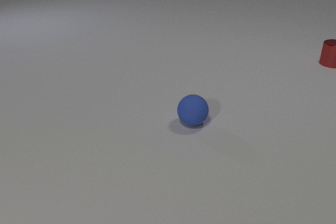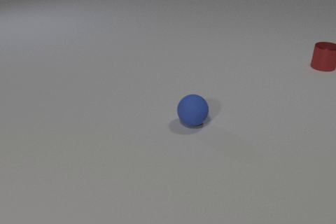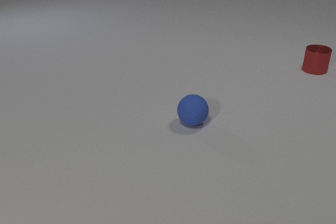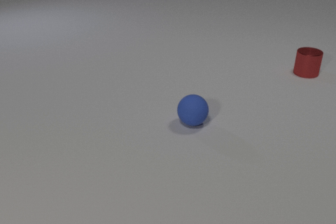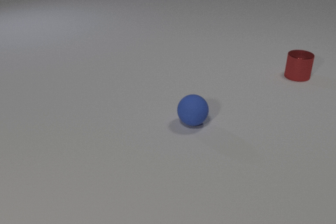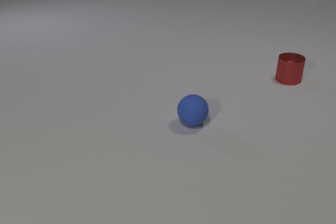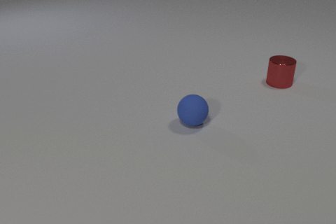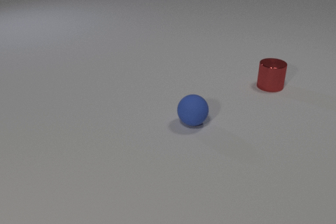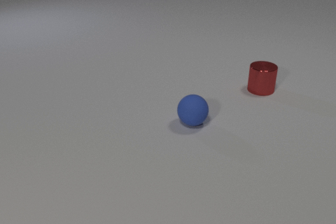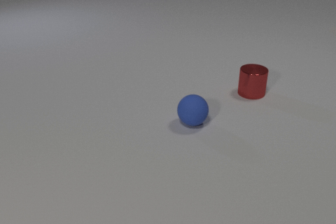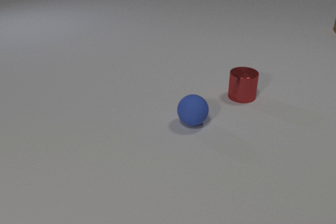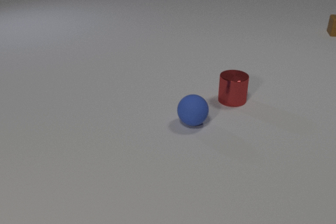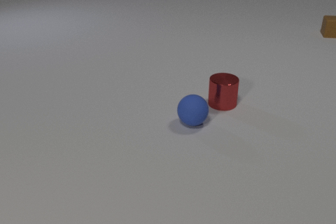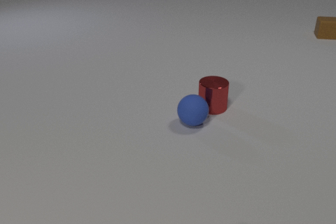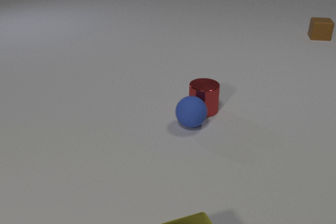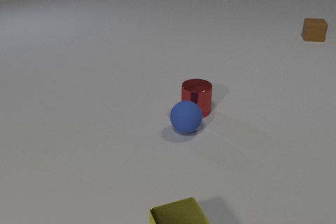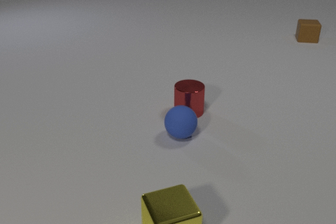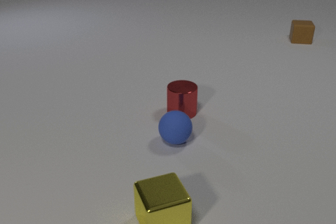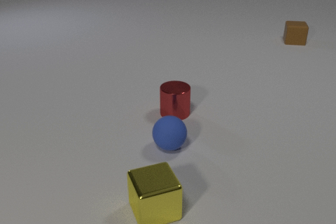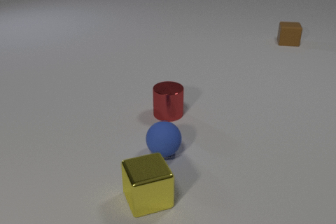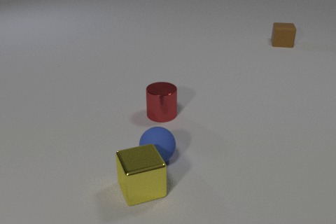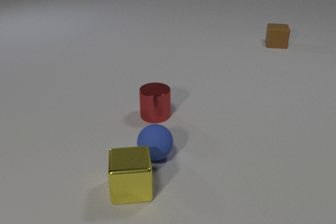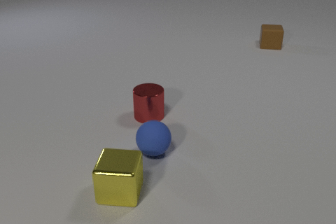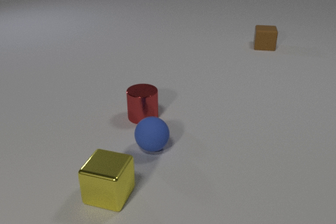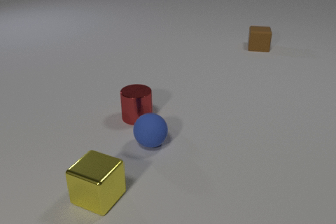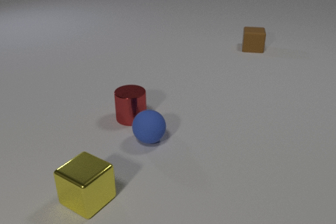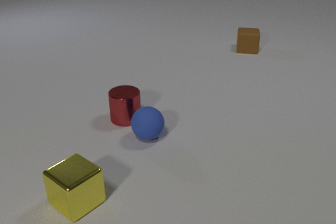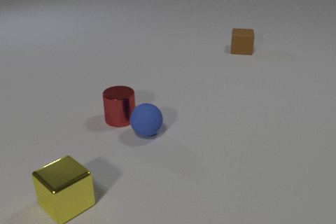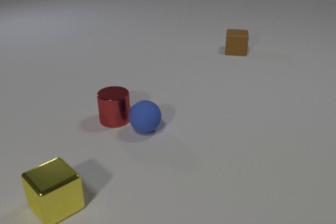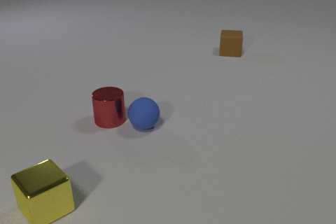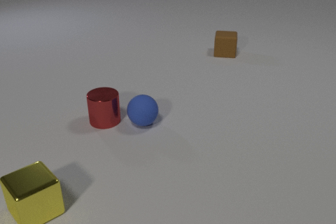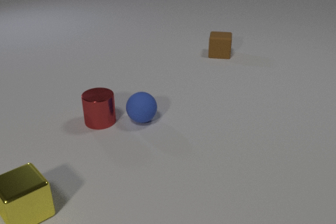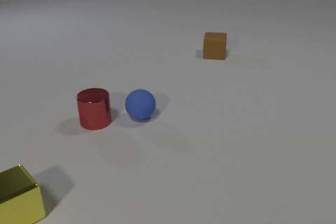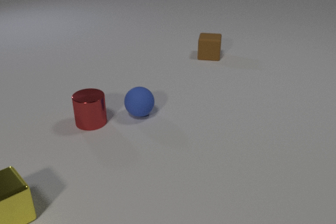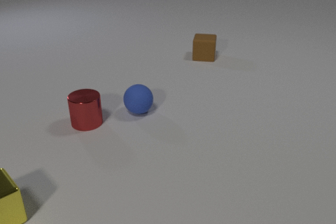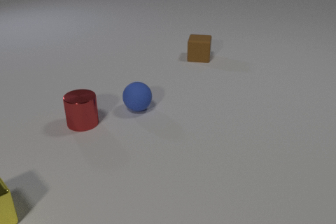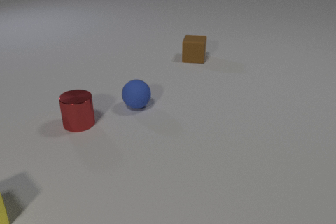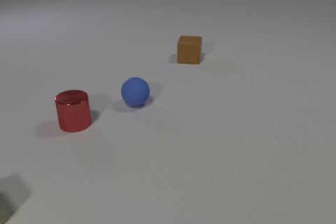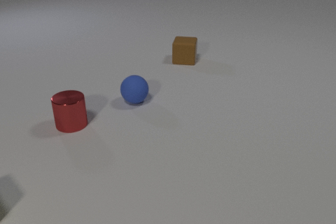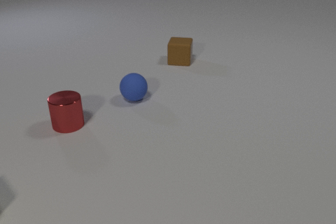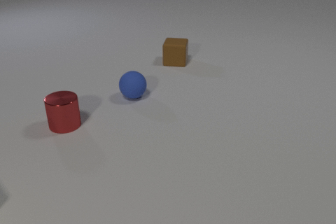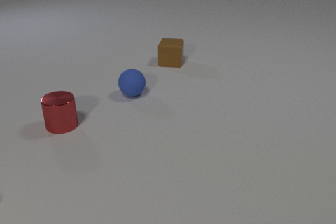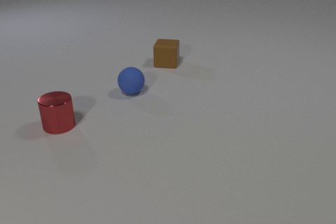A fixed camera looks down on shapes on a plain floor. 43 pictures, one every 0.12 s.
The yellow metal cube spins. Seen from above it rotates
clockwise.
The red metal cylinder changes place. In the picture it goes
to the left.
0.00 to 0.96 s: The red metal cylinder slides toward the camera and to the left.
0.96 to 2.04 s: The red metal cylinder slides to the left and toward the camera. The blue rubber sphere rolls toward the camera and to the left. The yellow metal cube comes in at the bottom edge, slides away from the camera and to the left. The brown rubber cube comes in at the right edge, slides toward the camera and to the left. The red metal cylinder and the blue rubber sphere collide.
2.04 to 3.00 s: The red metal cylinder slides to the left. The blue rubber sphere rolls to the left. The yellow metal cube slides to the left and away from the camera, spins so that its near face slides to the left, clockwise seen from above. The brown rubber cube slides to the left and toward the camera. The blue rubber sphere and the yellow metal cube collide.
3.00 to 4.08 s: The red metal cylinder slides to the left. The blue rubber sphere rolls away from the camera. The yellow metal cube slides to the left. The brown rubber cube slides to the left and toward the camera.
4.08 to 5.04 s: The red metal cylinder slides to the left. The blue rubber sphere rolls away from the camera. The yellow metal cube slides to the left, leaves at the left edge. The brown rubber cube slides to the left and toward the camera.
What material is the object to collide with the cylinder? rubber.
What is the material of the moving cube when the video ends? rubber.
What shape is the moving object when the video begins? cylinder.
